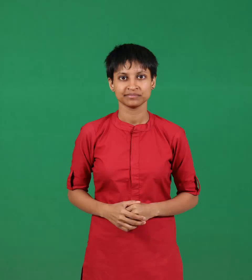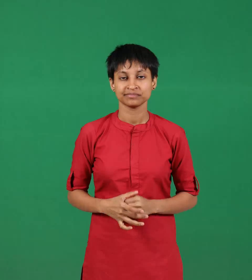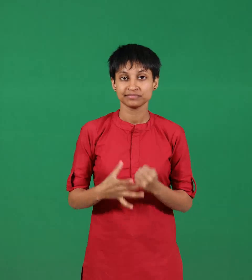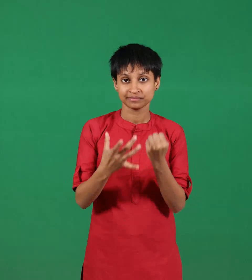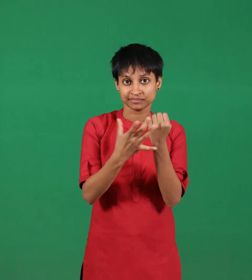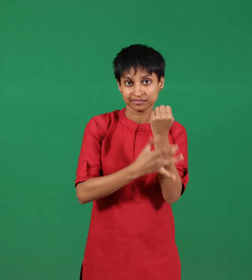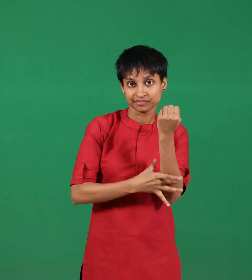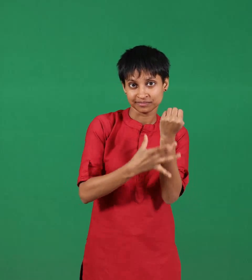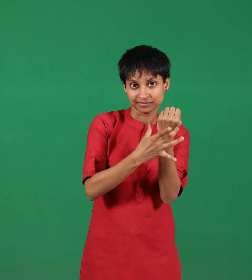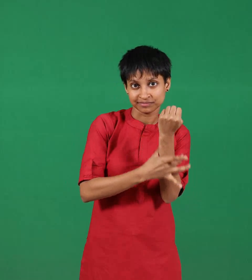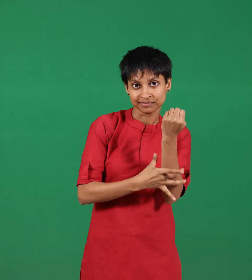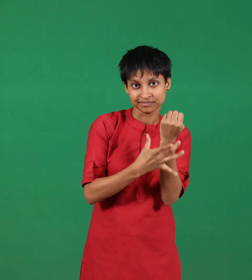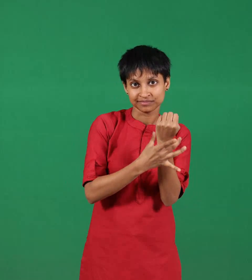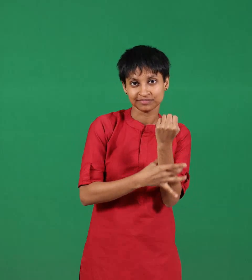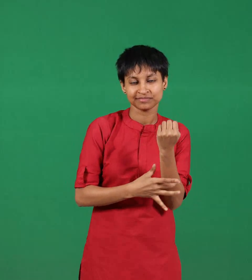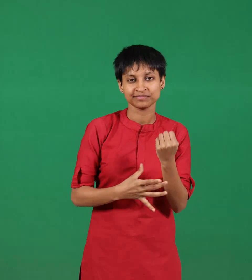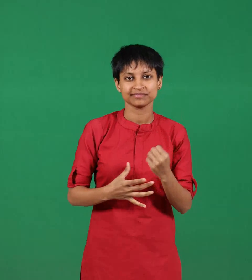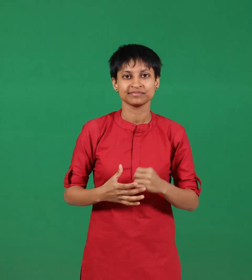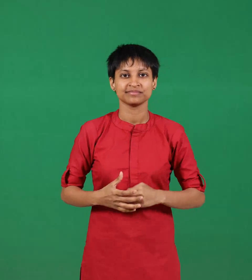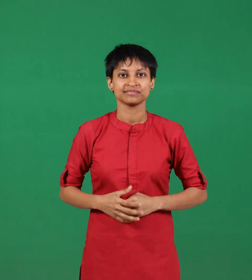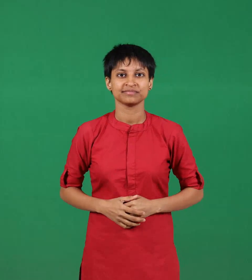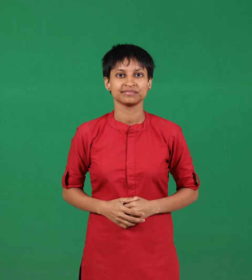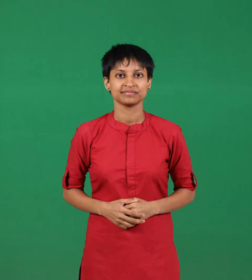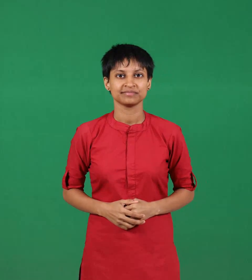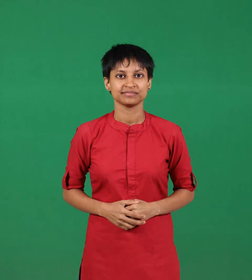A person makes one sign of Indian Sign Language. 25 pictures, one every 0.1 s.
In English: bracelet
